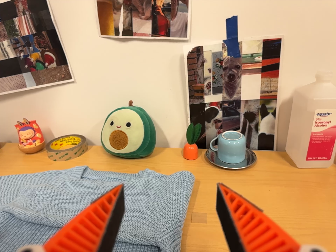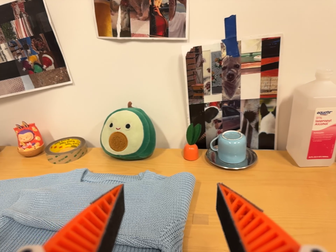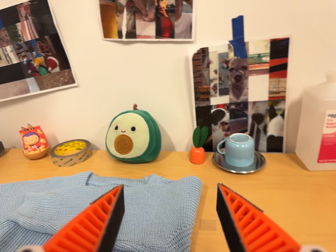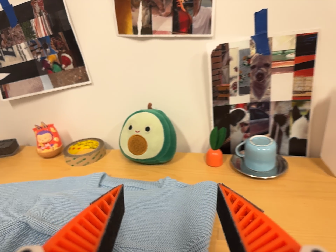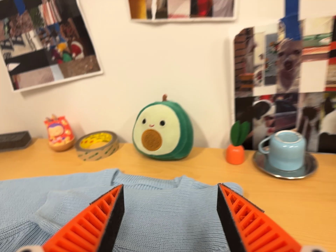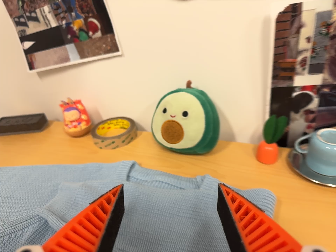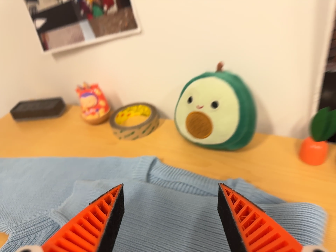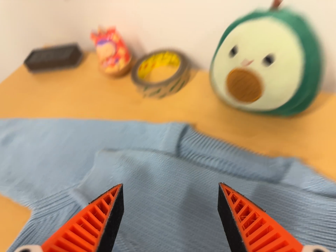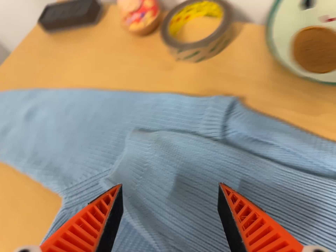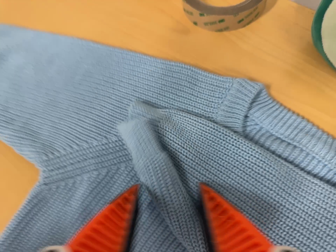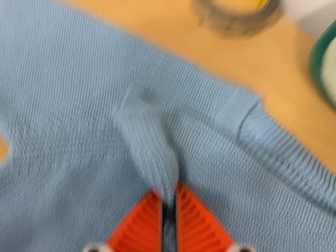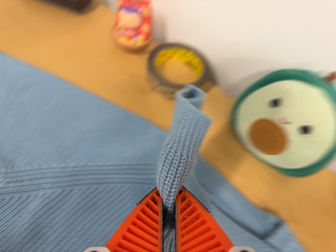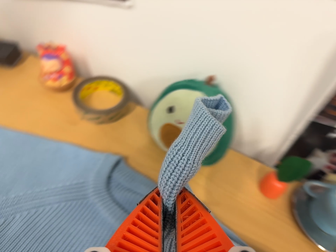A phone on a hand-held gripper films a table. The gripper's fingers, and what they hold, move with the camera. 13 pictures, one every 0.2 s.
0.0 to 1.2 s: The scene slides to the right, as the camera pans about 20 degrees to its left. It travels forward and toward the top of its view, about 20 cm, so what stands in front looms larger. Its aim tips toward the bottom of its view by about 15 degrees.
1.2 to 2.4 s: The camera swings to its right by about 15 degrees, and the scene slides to the left. It travels toward the top of its view and forward, about 10 cm. Its aim tips toward the bottom of its view by about 20 degrees.
The film runs backward here.
